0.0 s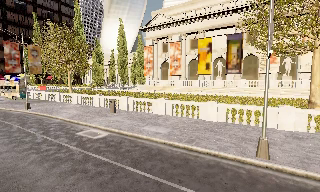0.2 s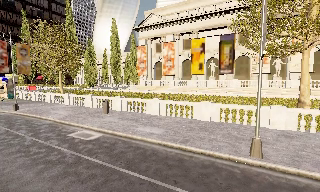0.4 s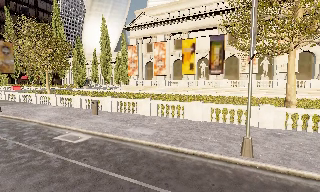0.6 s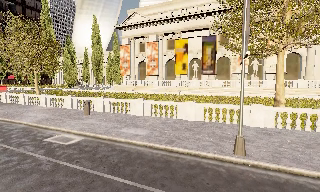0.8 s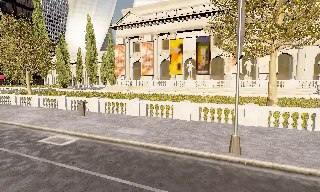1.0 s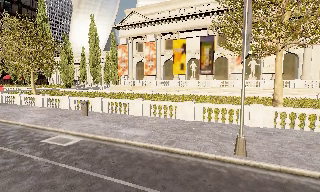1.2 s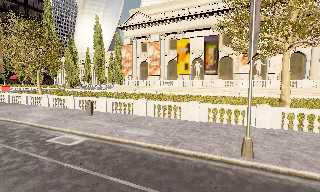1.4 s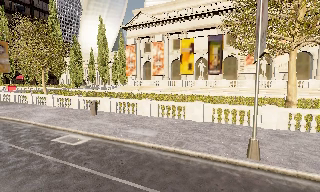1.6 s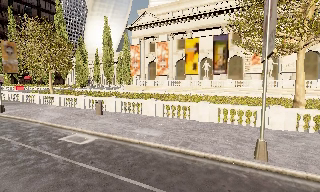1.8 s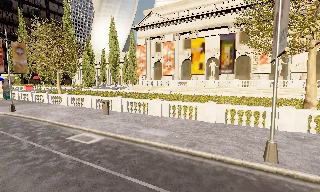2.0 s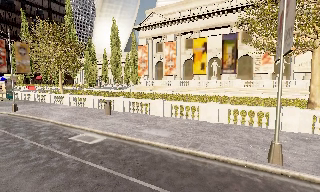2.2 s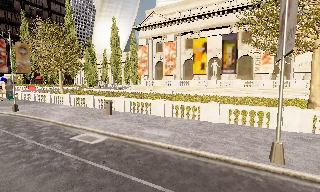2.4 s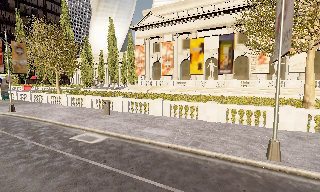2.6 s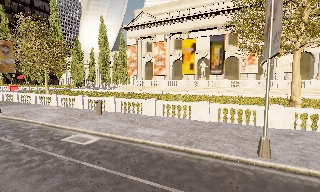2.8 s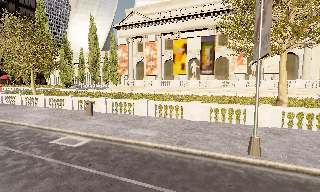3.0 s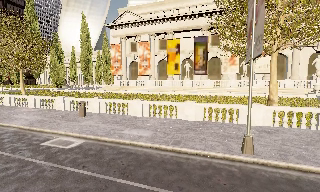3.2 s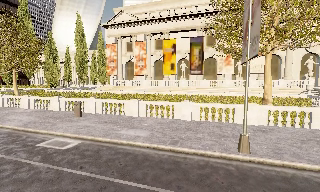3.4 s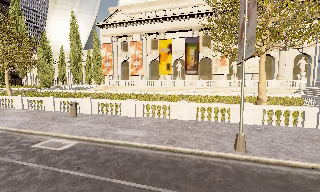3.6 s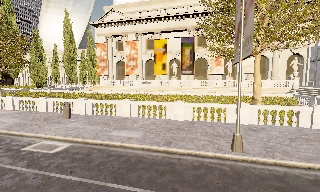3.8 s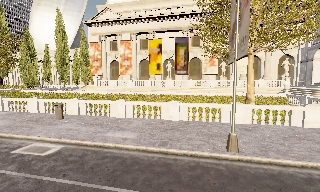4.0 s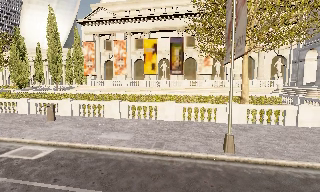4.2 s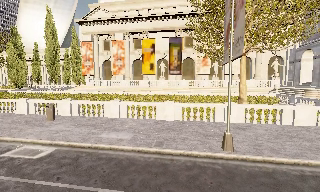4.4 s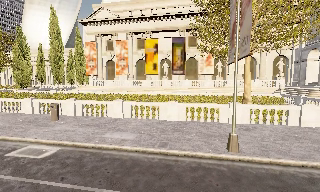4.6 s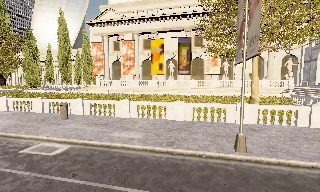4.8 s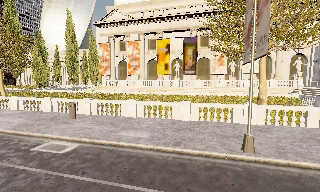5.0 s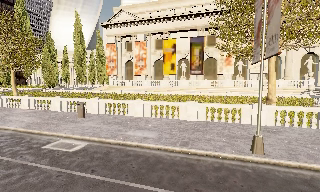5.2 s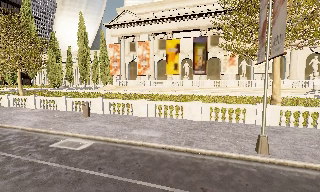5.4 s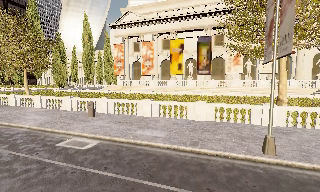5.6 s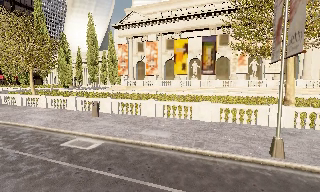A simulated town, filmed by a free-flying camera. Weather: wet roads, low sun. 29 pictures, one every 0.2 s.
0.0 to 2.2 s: The camera travels to its left and forward, about 0.5 m.
2.2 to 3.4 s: The scene slides to the left, as the camera pans about 15 degrees to its right.
3.4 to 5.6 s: The camera travels to its left, about 0.5 m, so close, fixed things drift to the right.
The film runs forward here.
